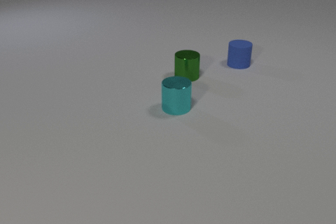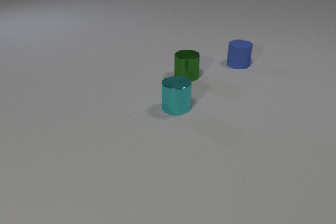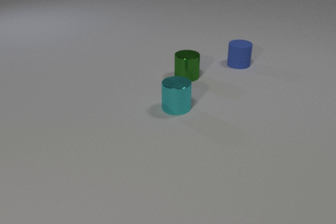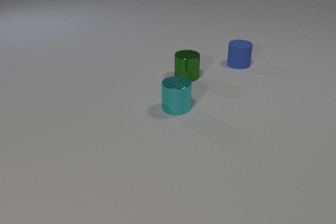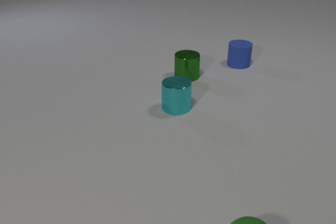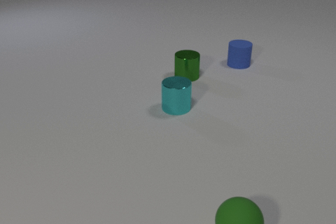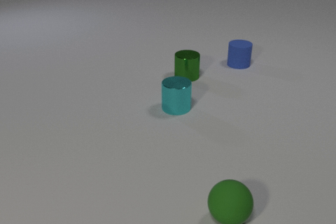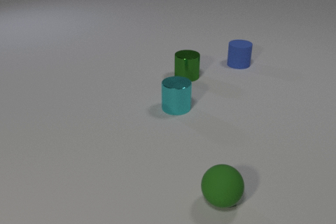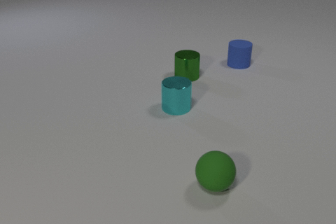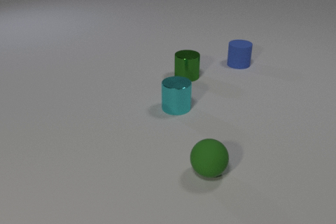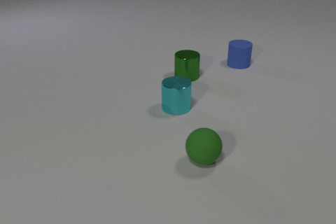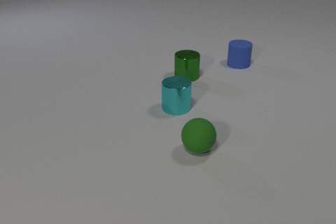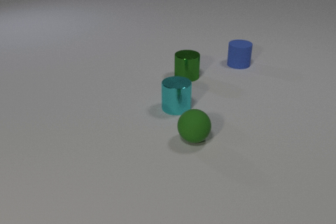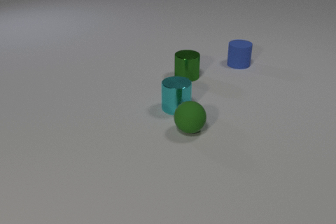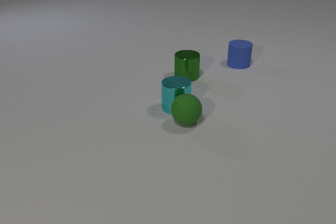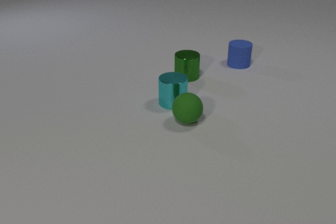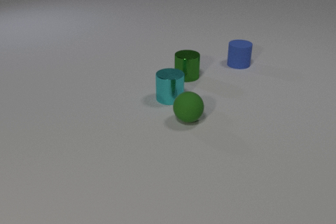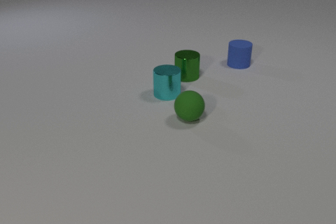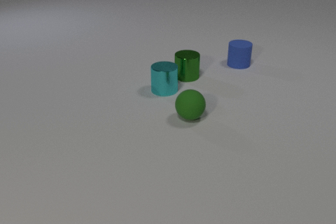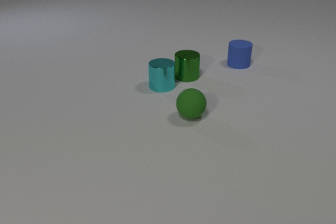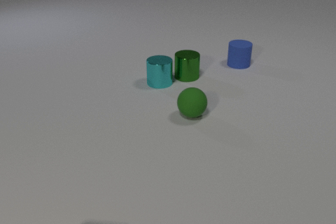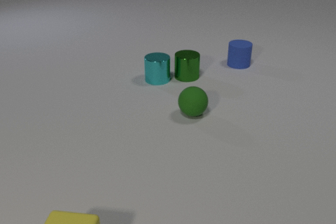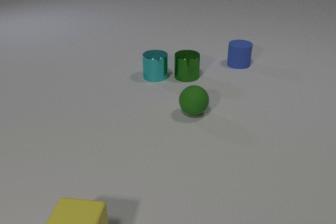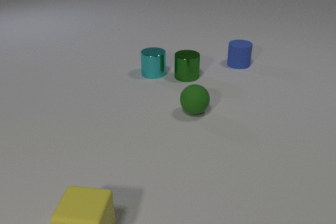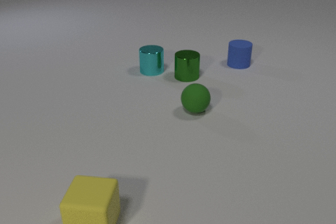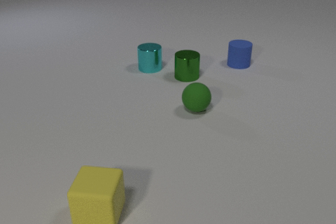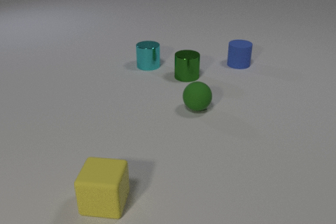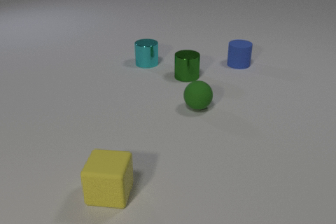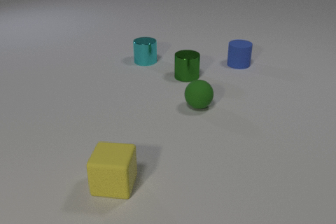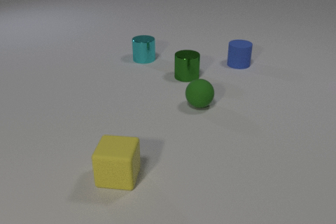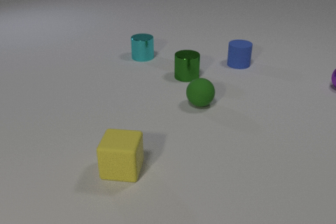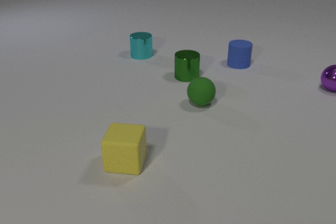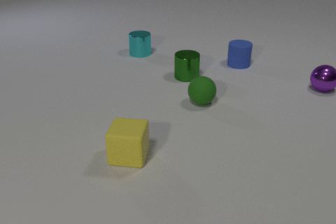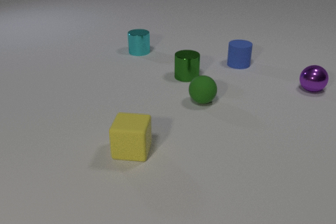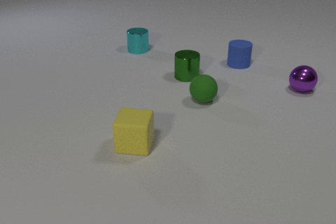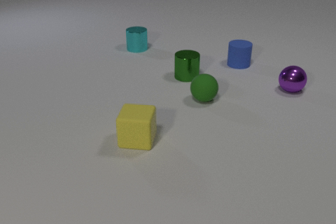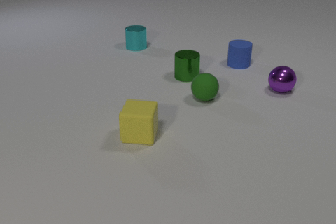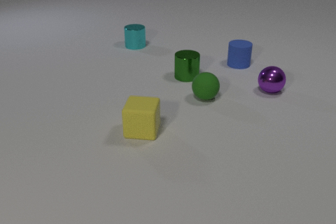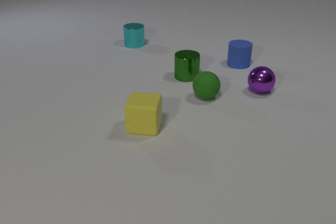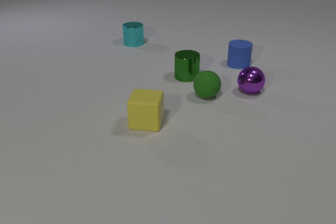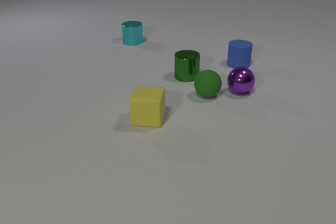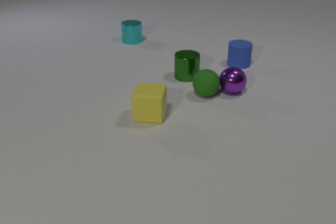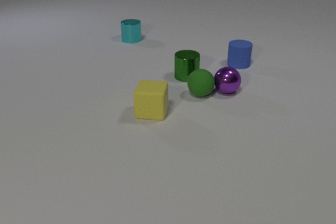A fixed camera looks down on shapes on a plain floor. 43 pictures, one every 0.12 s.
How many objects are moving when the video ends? 4.
What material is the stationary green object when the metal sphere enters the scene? metal.
Are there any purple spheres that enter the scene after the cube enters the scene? yes.
0.00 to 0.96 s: The green rubber sphere comes in at the bottom edge, rolls away from the camera.
0.96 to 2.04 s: The green rubber sphere rolls away from the camera. The cyan metal cylinder slides away from the camera. The green rubber sphere and the cyan metal cylinder collide.
2.04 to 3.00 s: The green rubber sphere rolls away from the camera. The cyan metal cylinder slides away from the camera. The yellow rubber cube comes in at the bottom edge, slides away from the camera and to the right.
3.00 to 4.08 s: The green rubber sphere rolls away from the camera. The cyan metal cylinder slides away from the camera. The purple metal sphere comes in at the right edge, rolls to the left and toward the camera. The yellow rubber cube slides away from the camera.
4.08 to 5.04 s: The green rubber sphere rolls away from the camera. The cyan metal cylinder slides away from the camera. The purple metal sphere rolls to the left. The yellow rubber cube slides away from the camera. The green rubber sphere and the purple metal sphere collide.
